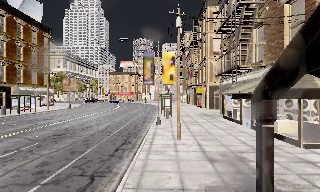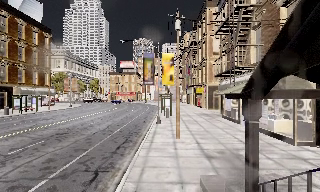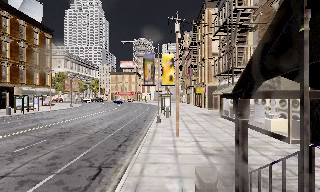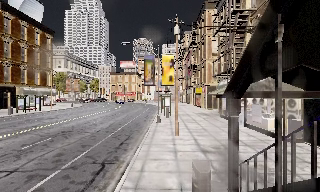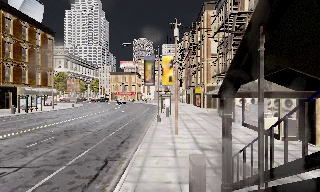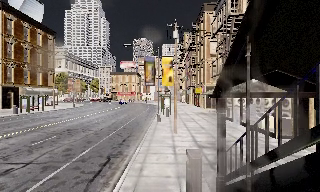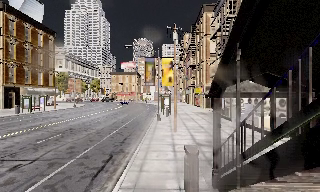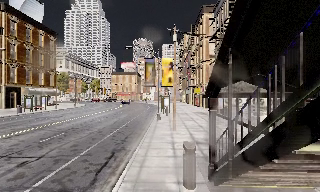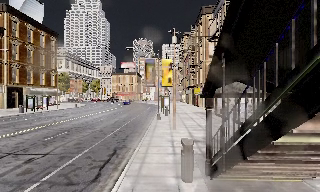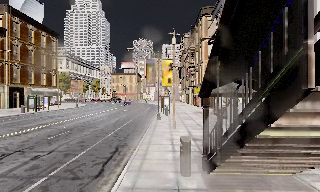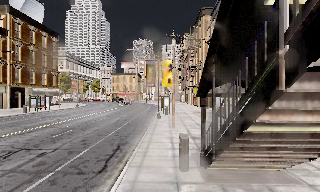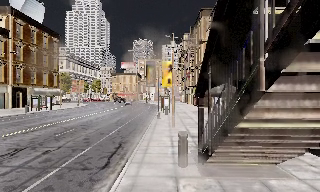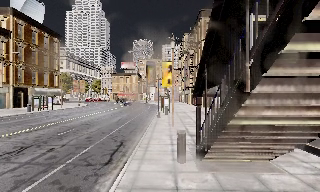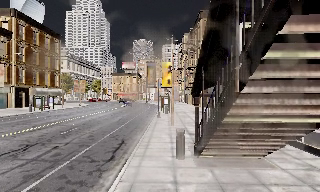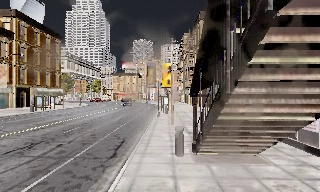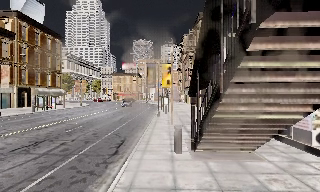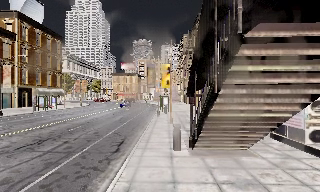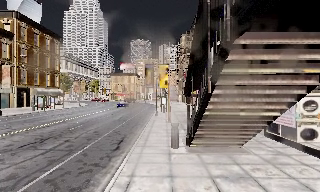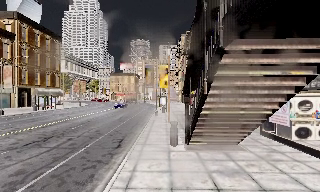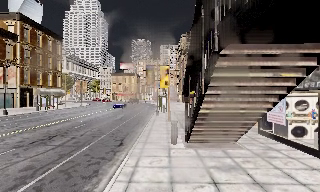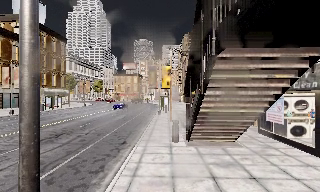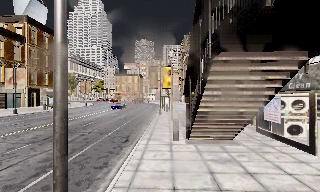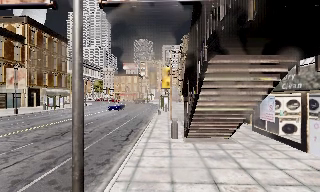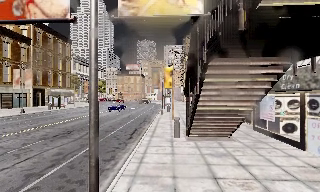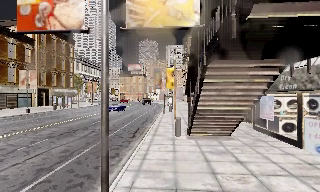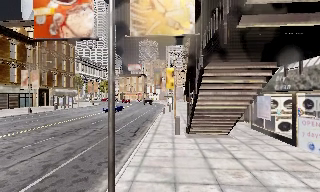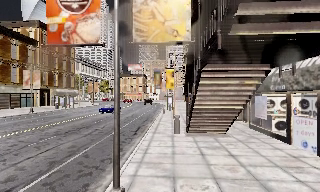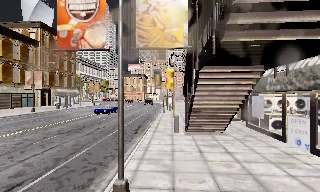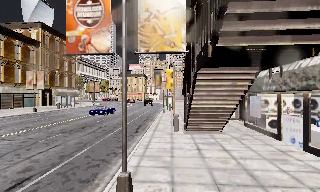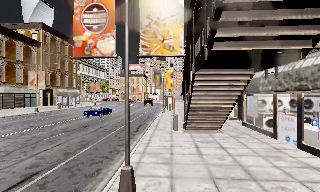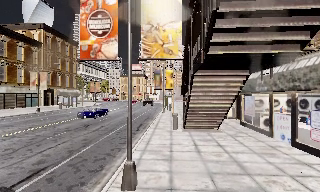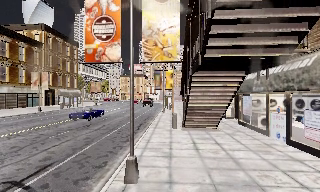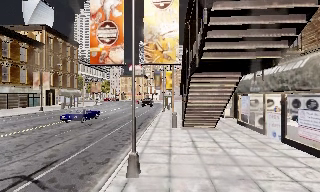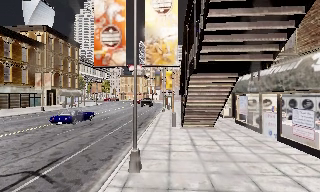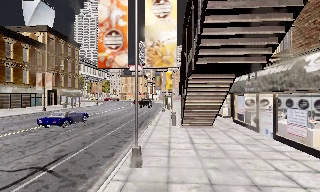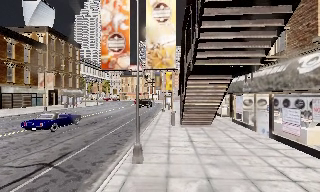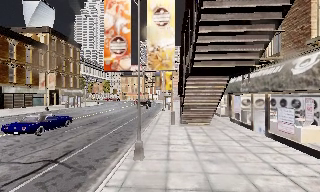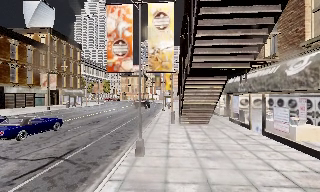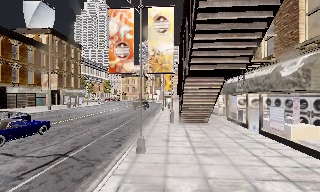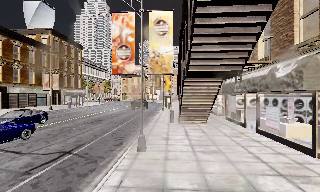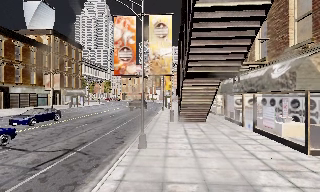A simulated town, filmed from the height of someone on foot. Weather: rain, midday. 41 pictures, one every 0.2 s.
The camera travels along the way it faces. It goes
backward.
0.0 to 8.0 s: The camera travels backward, about 13 m, so what stands in front gets smaller.
The film runs backward here.
